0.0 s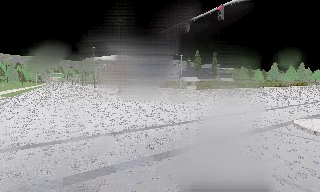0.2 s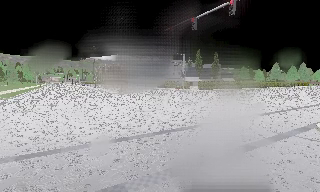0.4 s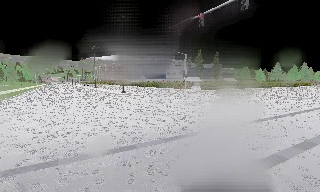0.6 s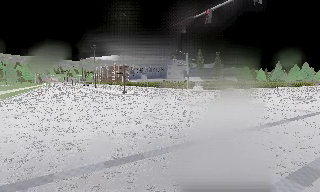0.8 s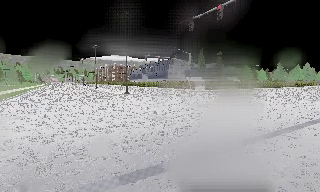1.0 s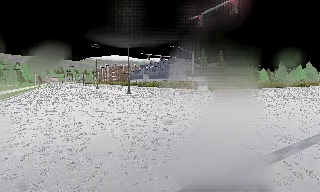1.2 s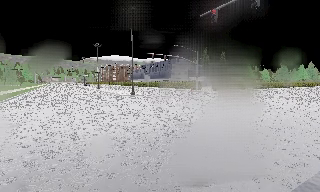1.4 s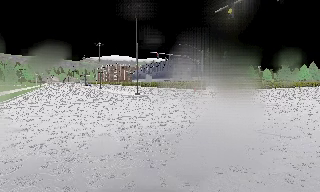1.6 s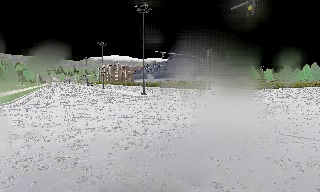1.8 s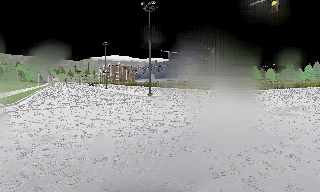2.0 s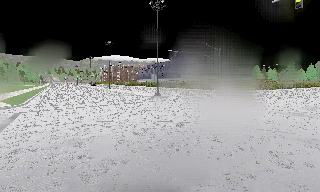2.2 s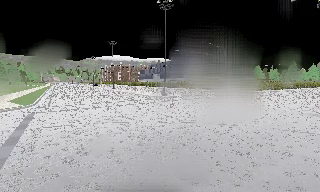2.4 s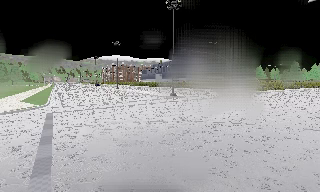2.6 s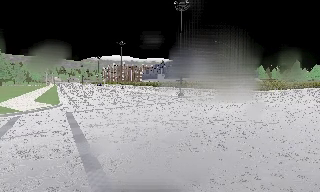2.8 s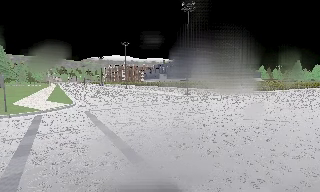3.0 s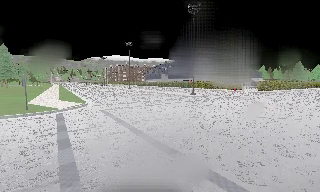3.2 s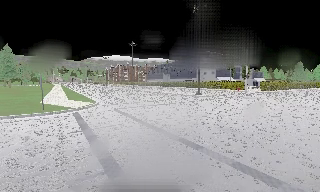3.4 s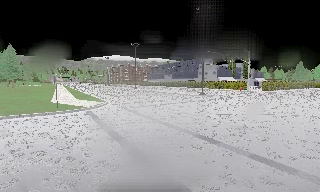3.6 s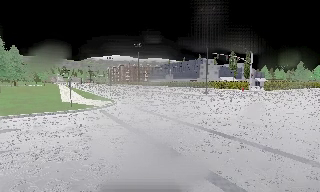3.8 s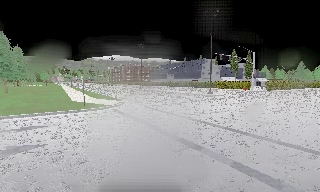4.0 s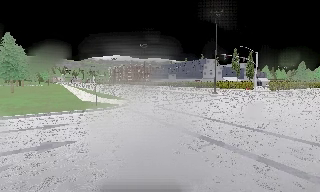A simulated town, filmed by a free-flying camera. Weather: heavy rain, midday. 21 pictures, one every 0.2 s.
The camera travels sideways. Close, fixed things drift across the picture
to the right.
0.0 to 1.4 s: The camera travels forward and to its left, about 6 m, so what stands in front looms larger.
1.4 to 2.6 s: The camera travels to its left, about 6 m, so close, fixed things drift to the right.
2.6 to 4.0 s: The camera travels to its left and backward, about 6 m, so close, fixed things drift to the right.
The film runs backward here.
